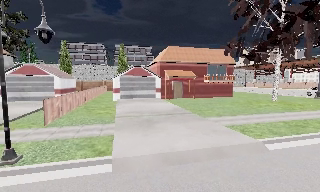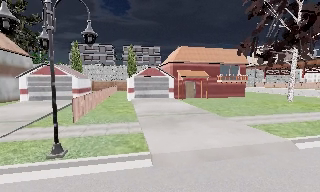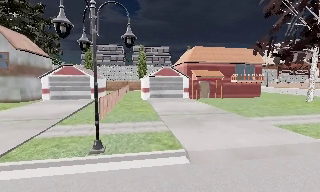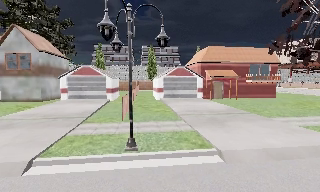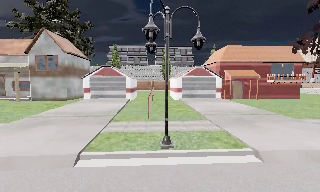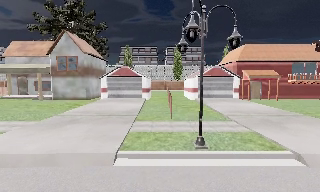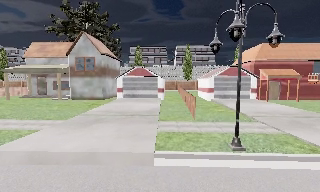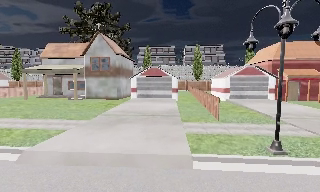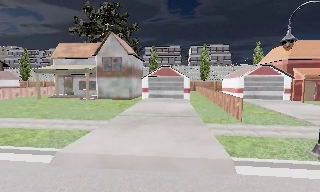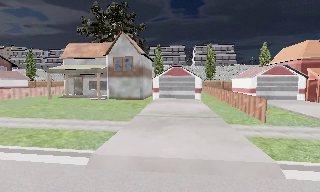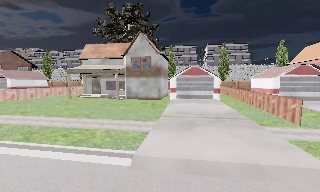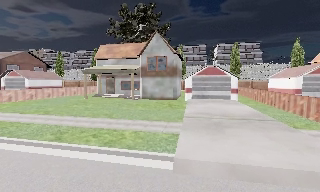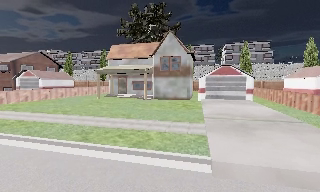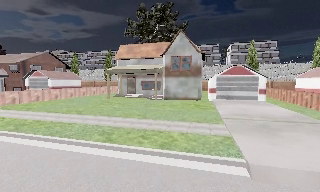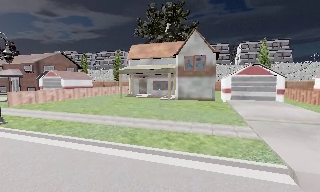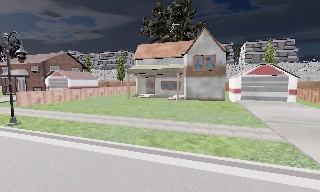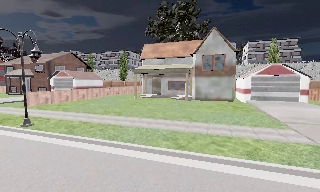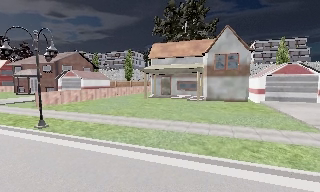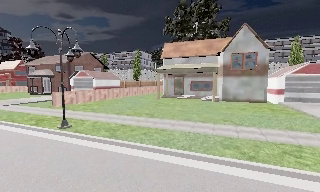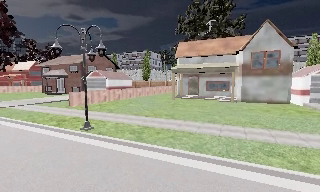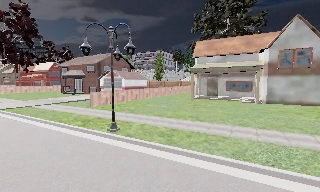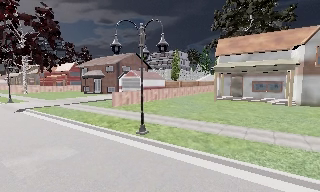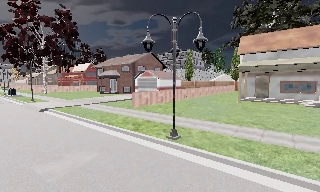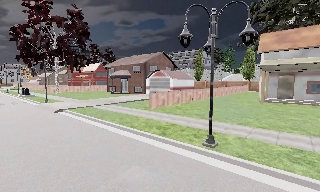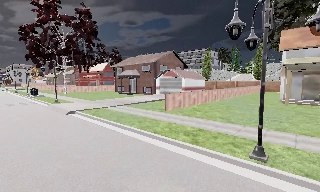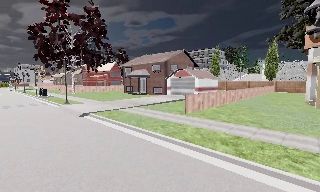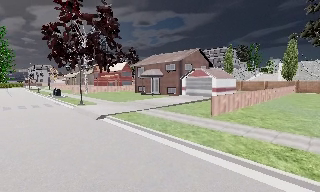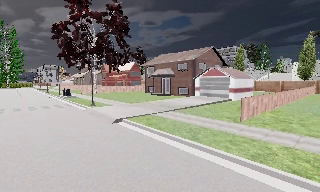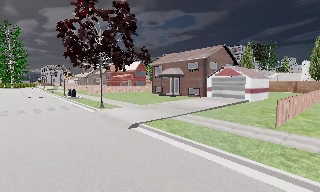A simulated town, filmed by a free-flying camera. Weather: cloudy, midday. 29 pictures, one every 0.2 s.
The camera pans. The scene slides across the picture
to the right.
The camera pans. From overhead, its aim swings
counterclockwise.
0.0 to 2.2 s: The camera pans to its left, which is counterclockwise from overhead, by about 30 degrees. It travels to its left, about 10 m, so close, fixed things drift to the right.
2.2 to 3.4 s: The camera travels to its left, about 5 m, so close, fixed things drift to the right.
3.4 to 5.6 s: The camera pans to its left, which is counterclockwise from overhead, by about 30 degrees. It travels to its left and forward, about 13 m, so close, fixed things drift to the right.
The film runs forward here.
